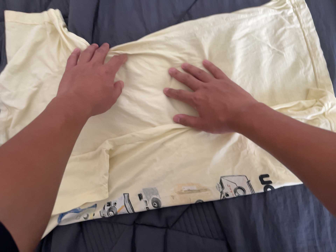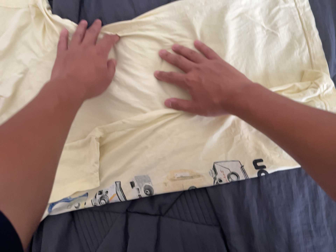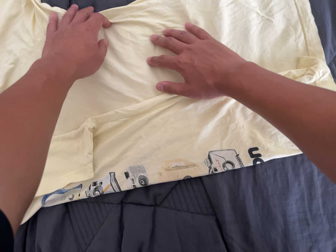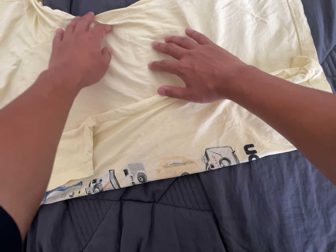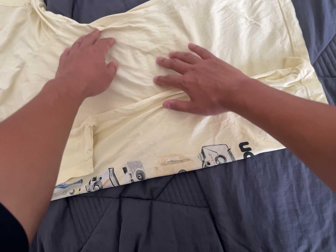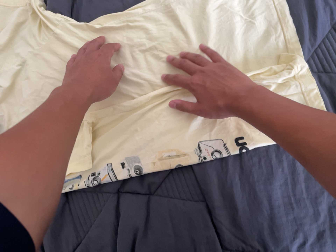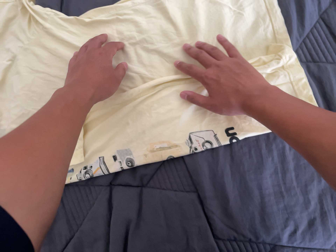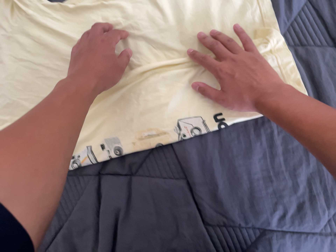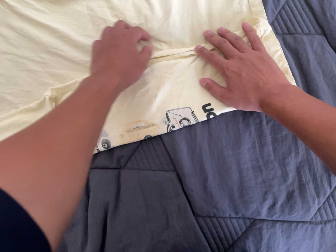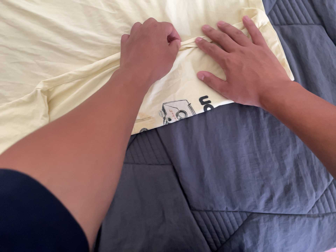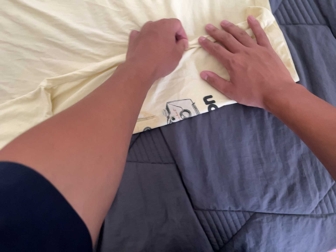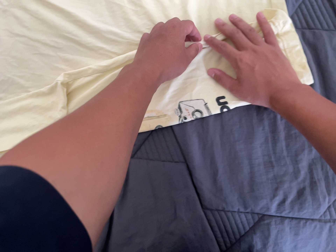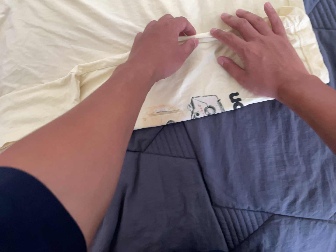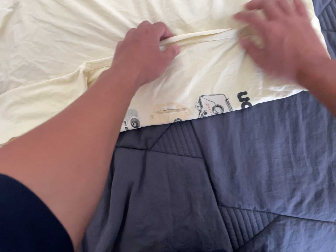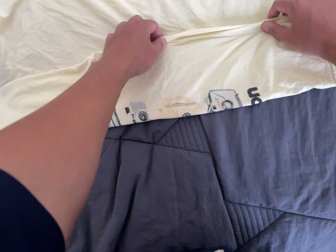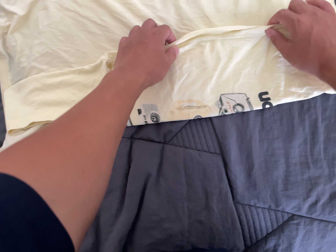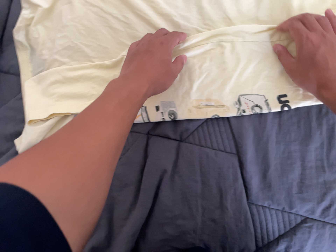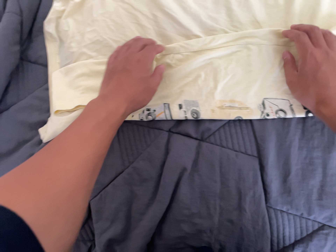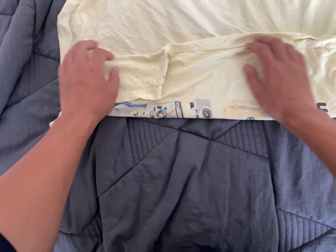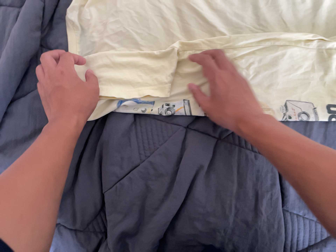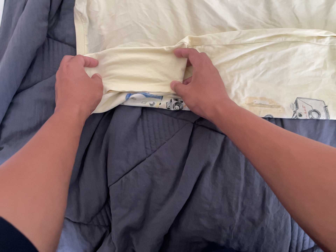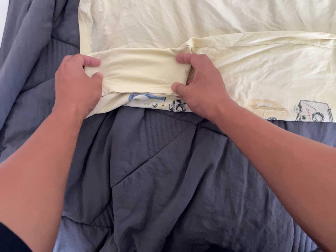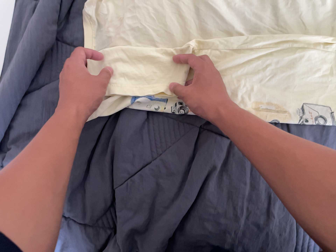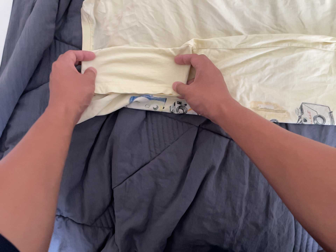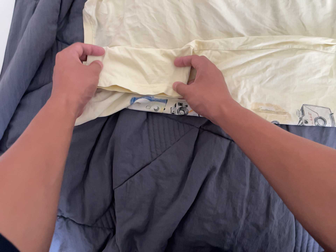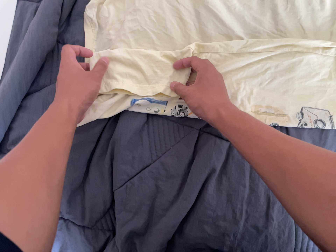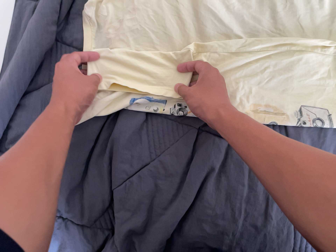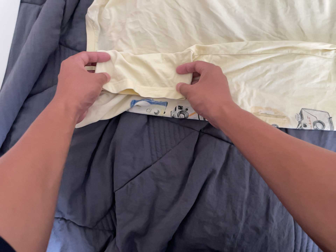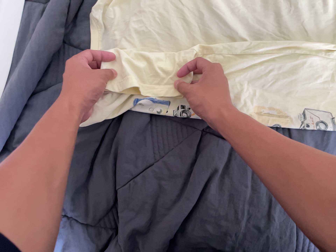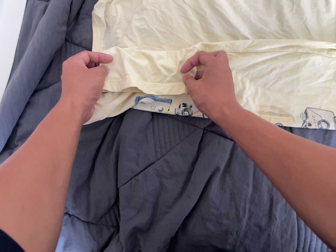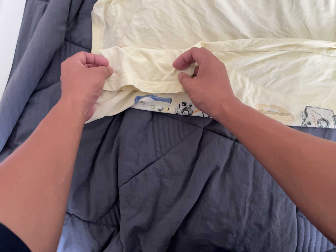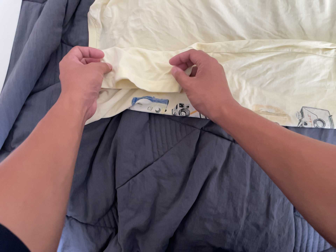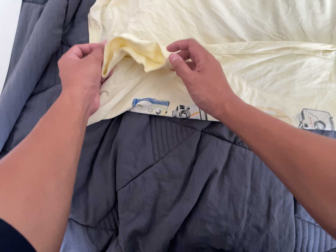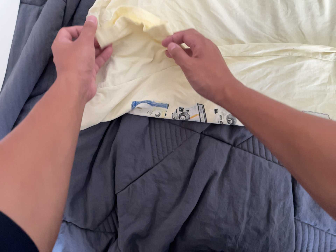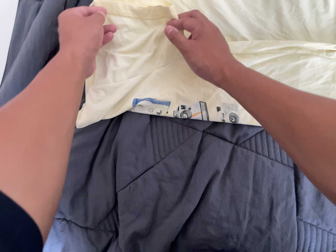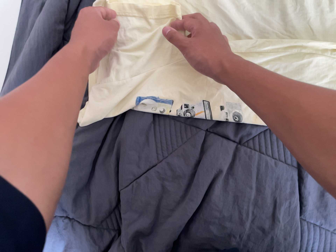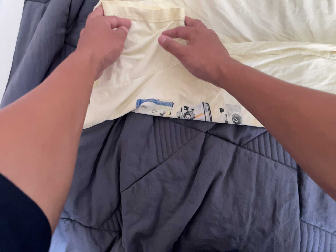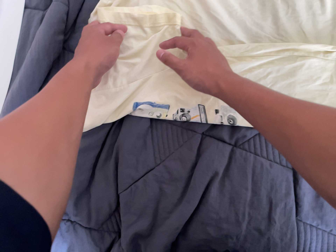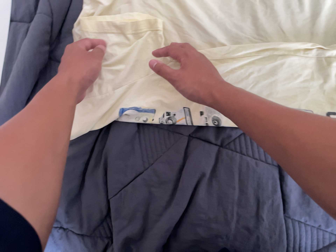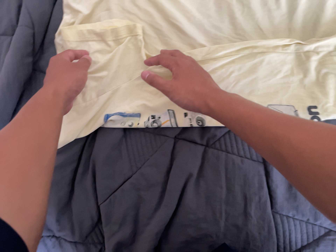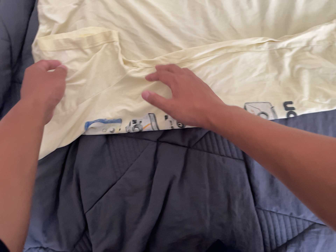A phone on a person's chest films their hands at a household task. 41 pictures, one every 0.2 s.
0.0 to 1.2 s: The camera travels toward the bottom of its view and to its right, about 9 cm, so close, fixed things drift upward.
1.2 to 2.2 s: The camera shifts only a little, or ends up much as it began.
2.2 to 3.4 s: The camera travels to its left, about 14 cm, so close, fixed things drift to the right. It rolls about its line of sight by about 15 degrees, and the scene rotates clockwise.
3.4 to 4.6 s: The camera travels to its left, about 5 cm, so close, fixed things drift to the right.
4.6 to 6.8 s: The camera shifts only a little, or ends up much as it began.
6.8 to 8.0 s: The camera travels to its right, about 12 cm, so close, fixed things drift to the left. It rolls about its line of sight by about 10 degrees, and the scene rotates counterclockwise.
The film runs backward here.
